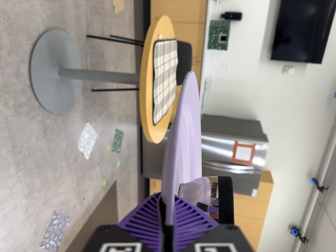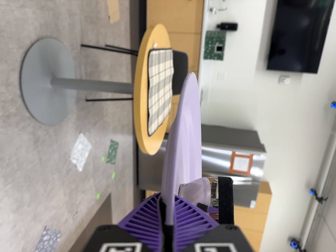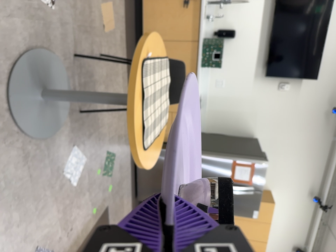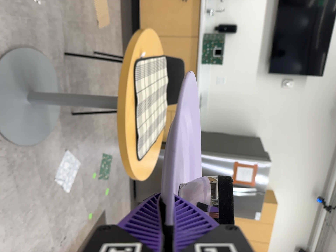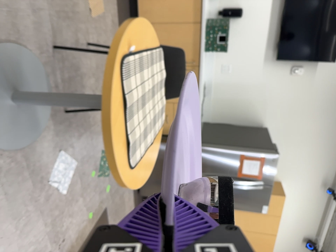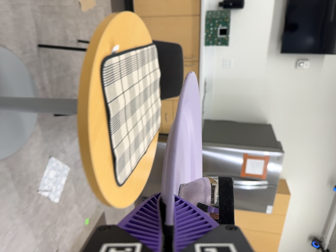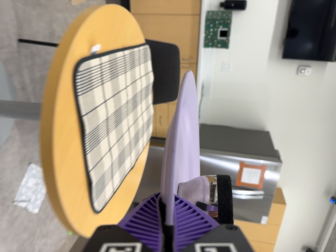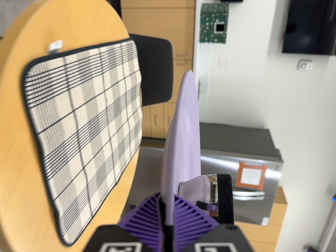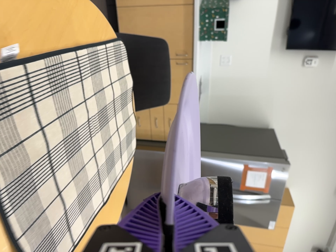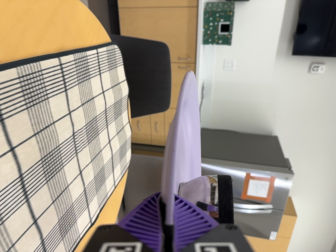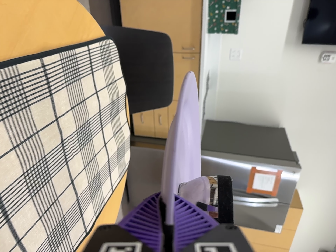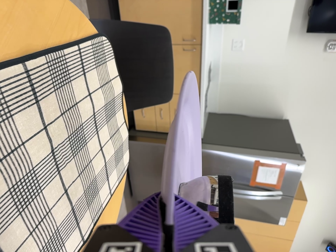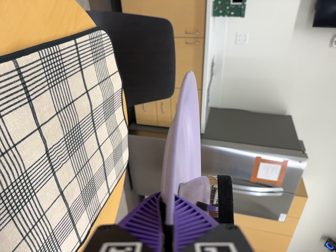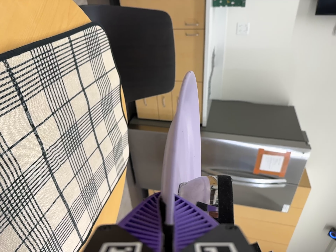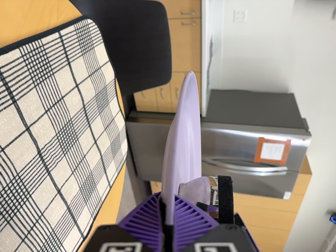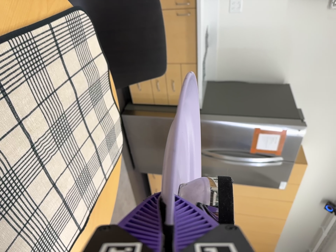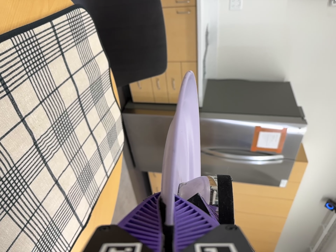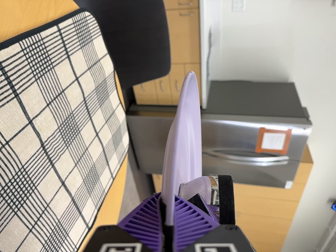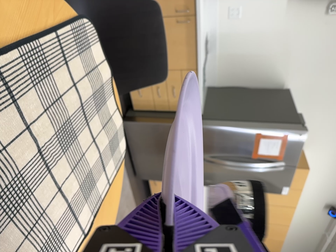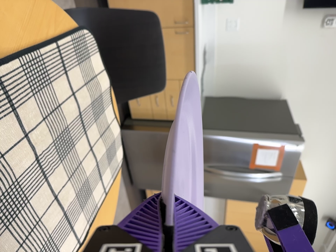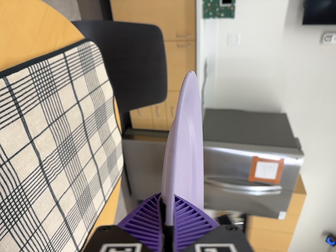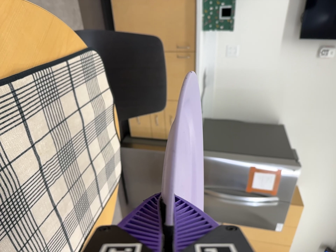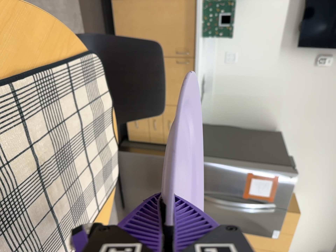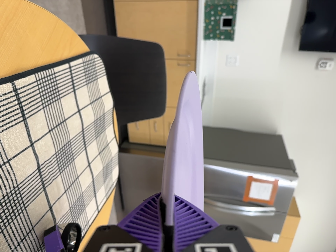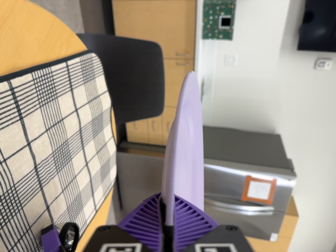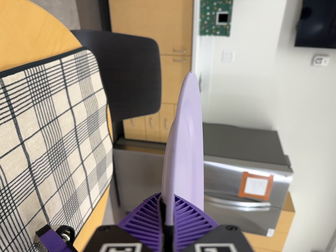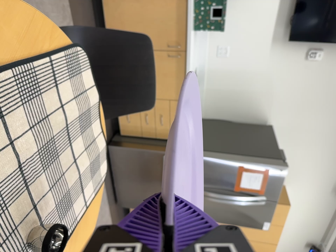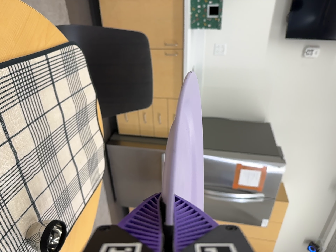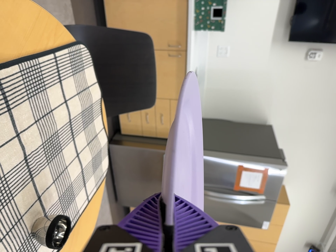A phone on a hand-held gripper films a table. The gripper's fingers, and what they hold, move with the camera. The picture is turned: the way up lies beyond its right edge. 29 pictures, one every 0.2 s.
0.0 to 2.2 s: The camera travels forward and toward the top of its view, about 120 cm, so what stands in front looms larger.
2.2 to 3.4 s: The camera shifts only a little, or ends up much as it began.
3.4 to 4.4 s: The camera travels backward, about 5 cm, so what stands in front gets smaller. Its aim tips toward the top of its view by about 10 degrees, and the scene shifts downward.
4.4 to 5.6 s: The camera shifts only a little, or ends up much as it began.
The film runs forward here.
